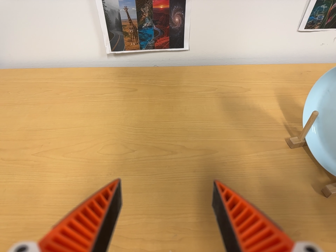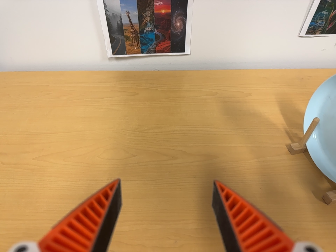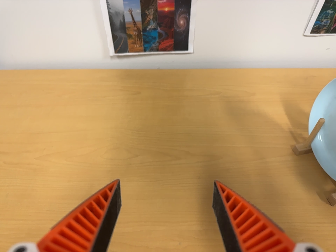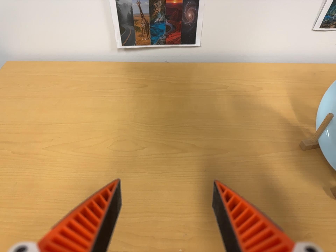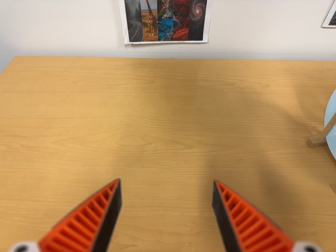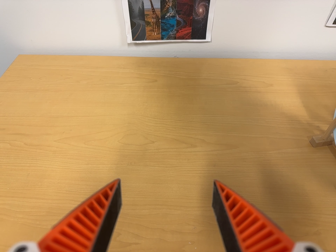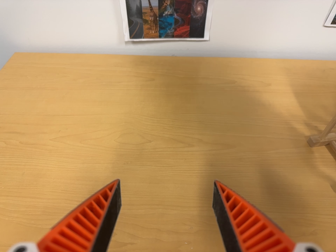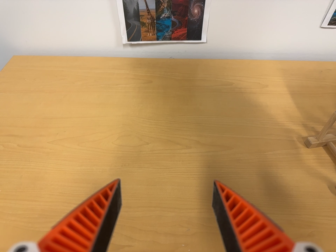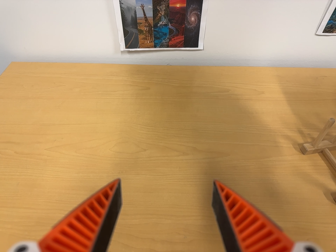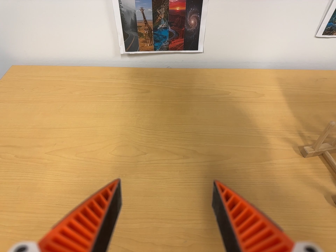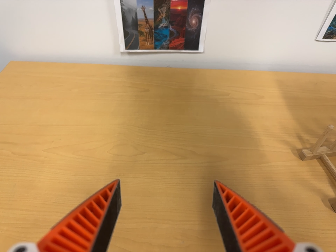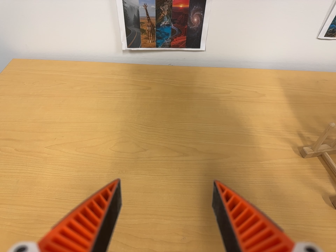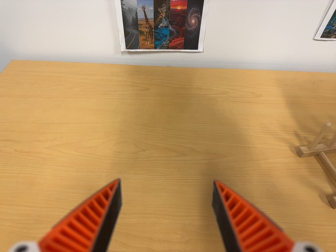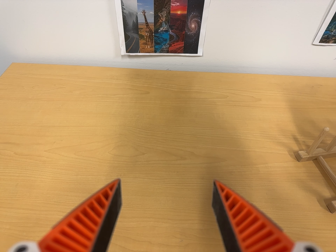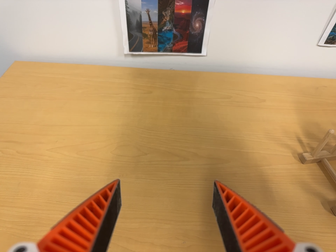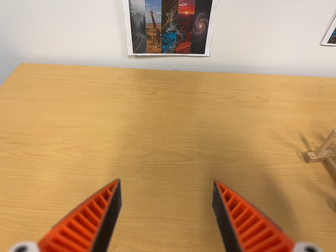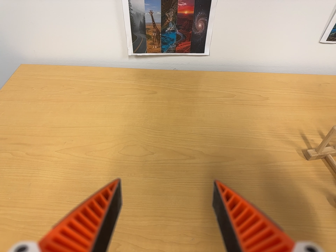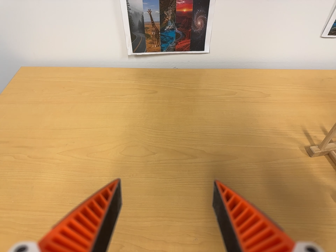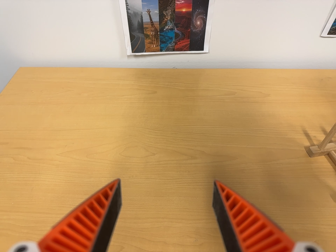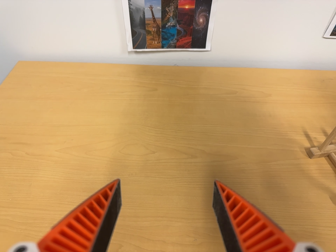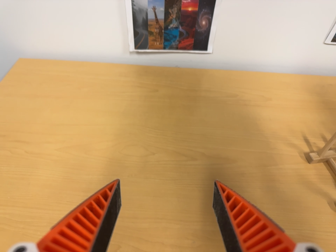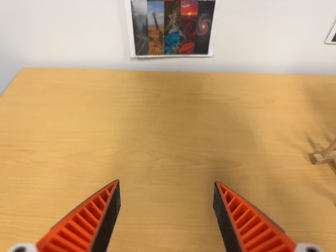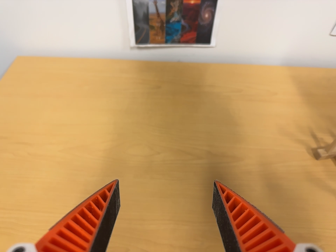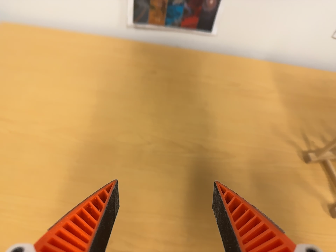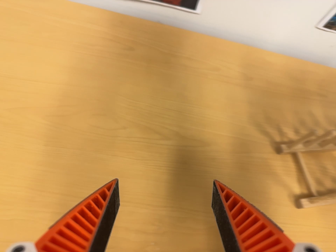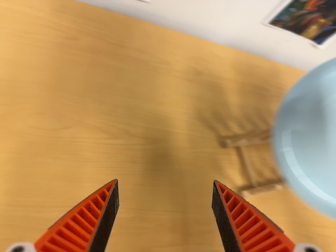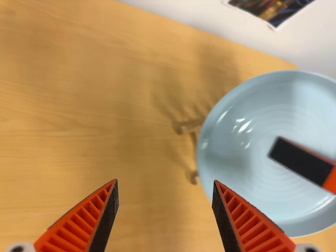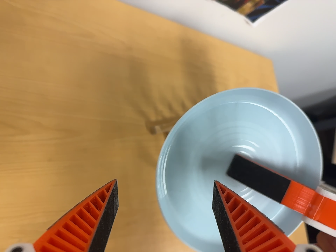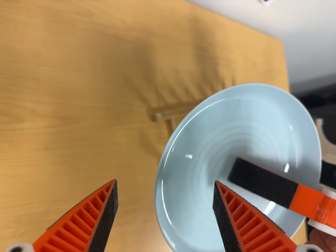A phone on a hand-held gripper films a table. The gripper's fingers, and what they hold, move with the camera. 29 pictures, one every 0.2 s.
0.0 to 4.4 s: The camera travels to its left and toward the top of its view, about 6 cm, so close, fixed things drift to the right.
4.4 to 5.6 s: The camera pans to its right by about 35 degrees. It travels toward the top of its view and forward, about 18 cm. Its aim tips toward the bottom of its view by about 30 degrees. It rolls about its line of sight by about 10 degrees, and the scene rotates clockwise.
The film runs backward here.
